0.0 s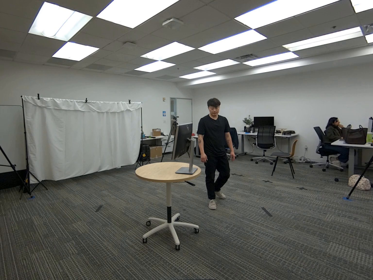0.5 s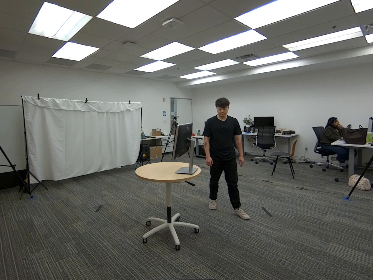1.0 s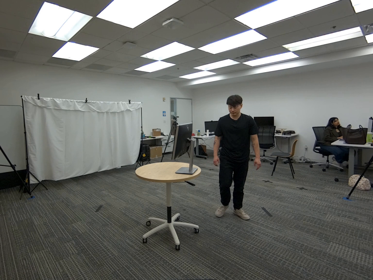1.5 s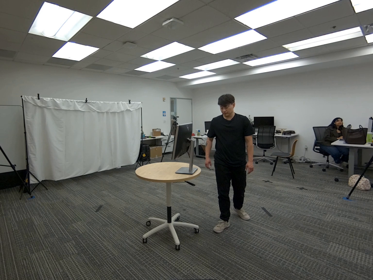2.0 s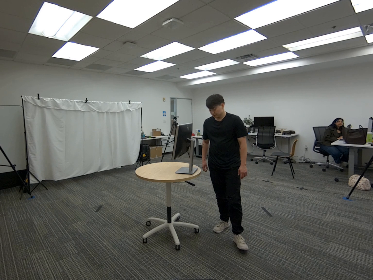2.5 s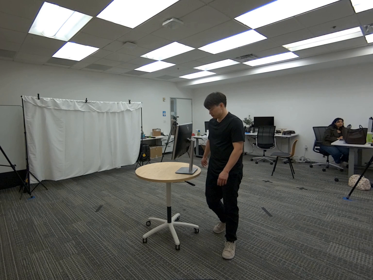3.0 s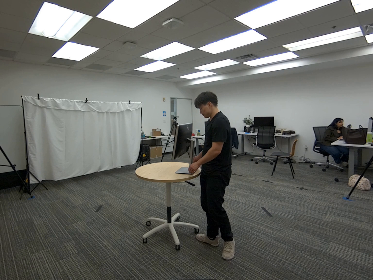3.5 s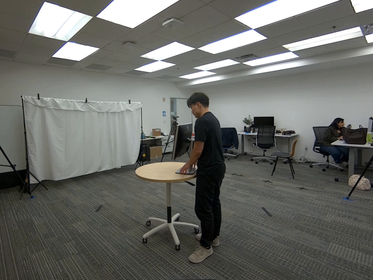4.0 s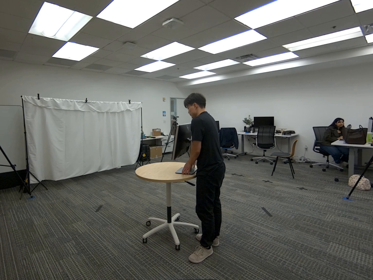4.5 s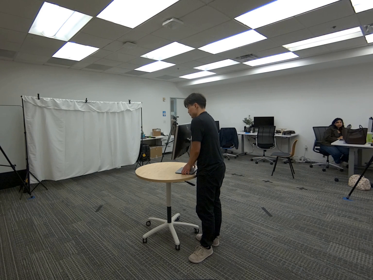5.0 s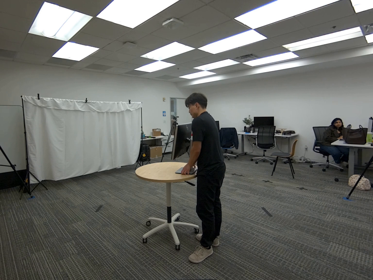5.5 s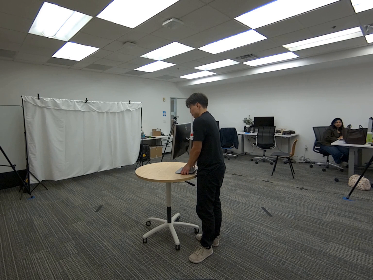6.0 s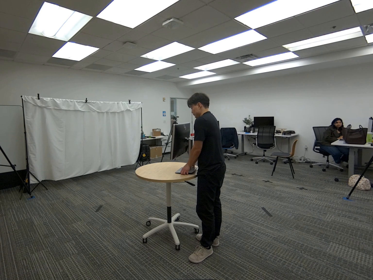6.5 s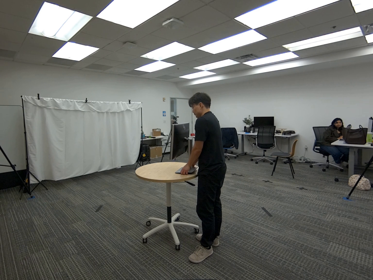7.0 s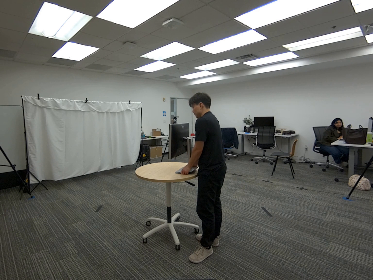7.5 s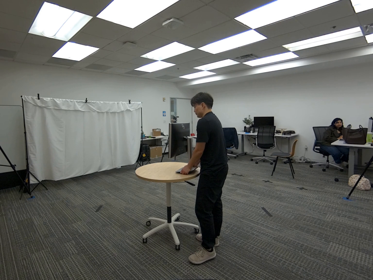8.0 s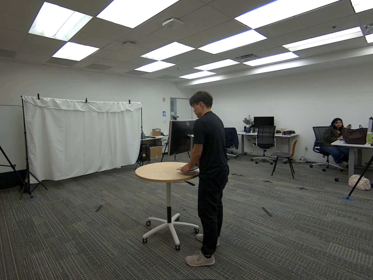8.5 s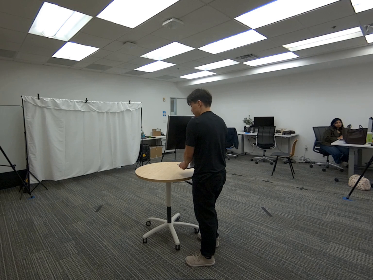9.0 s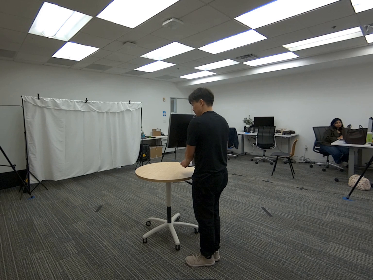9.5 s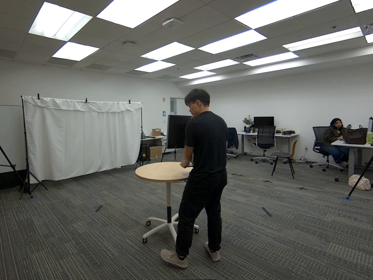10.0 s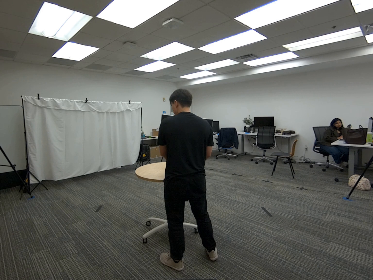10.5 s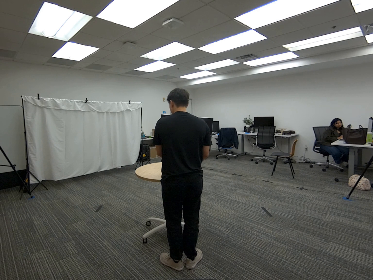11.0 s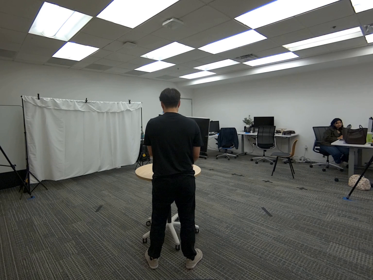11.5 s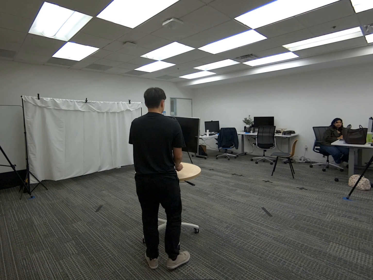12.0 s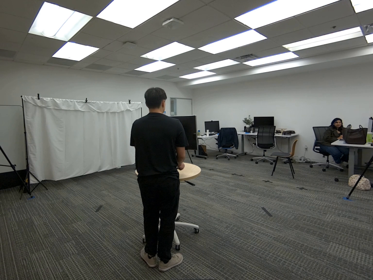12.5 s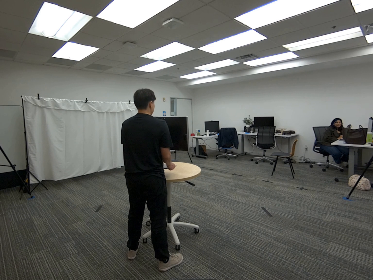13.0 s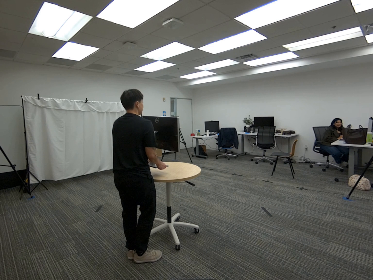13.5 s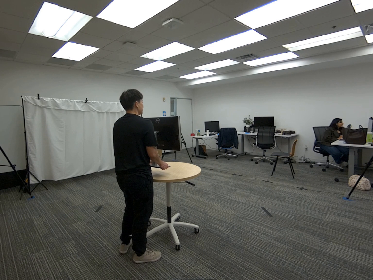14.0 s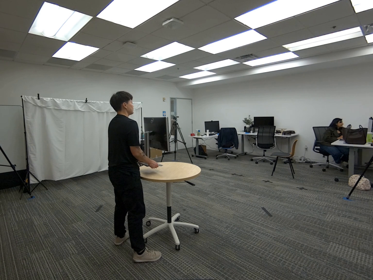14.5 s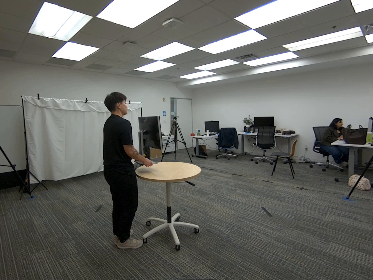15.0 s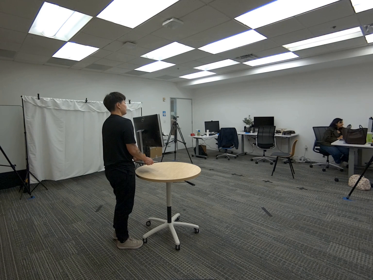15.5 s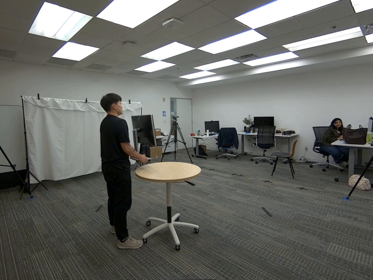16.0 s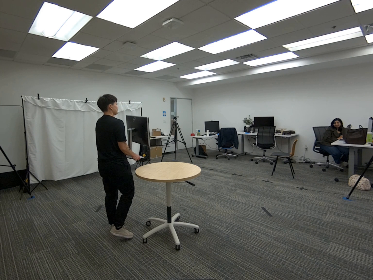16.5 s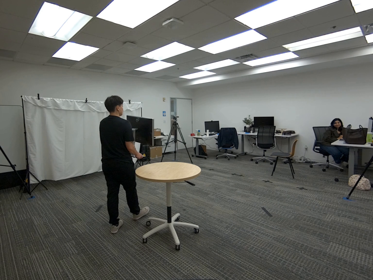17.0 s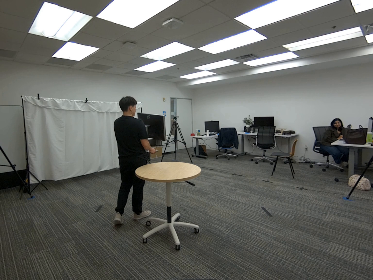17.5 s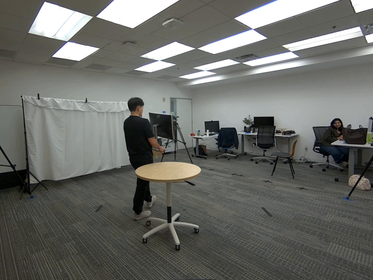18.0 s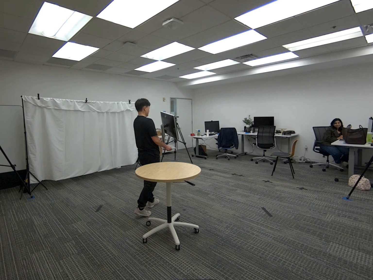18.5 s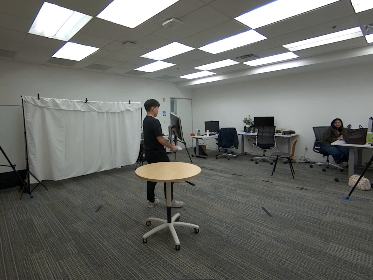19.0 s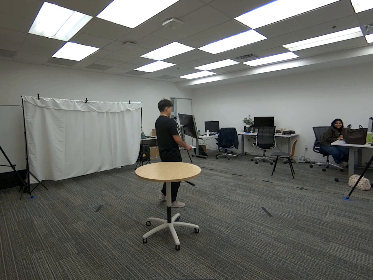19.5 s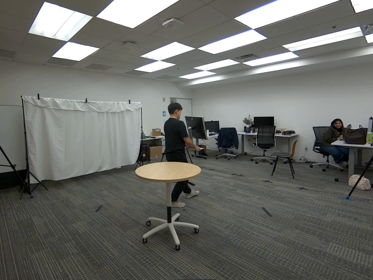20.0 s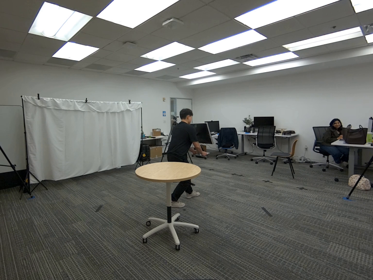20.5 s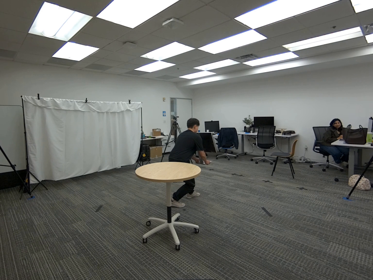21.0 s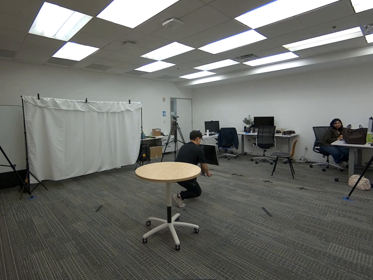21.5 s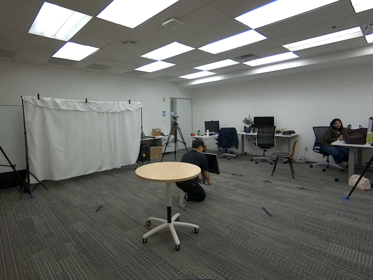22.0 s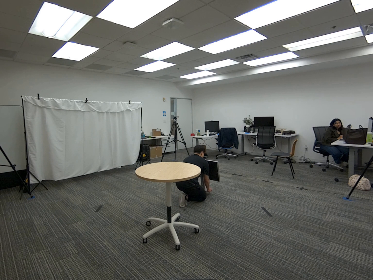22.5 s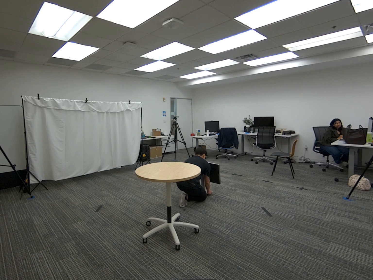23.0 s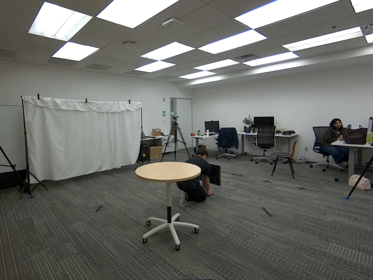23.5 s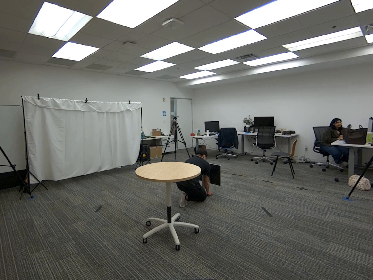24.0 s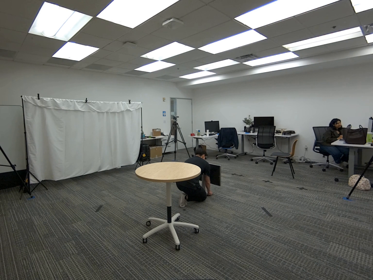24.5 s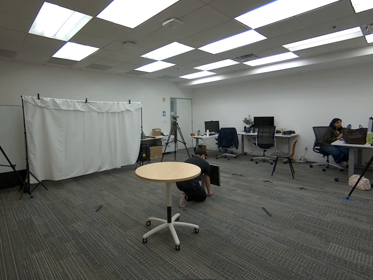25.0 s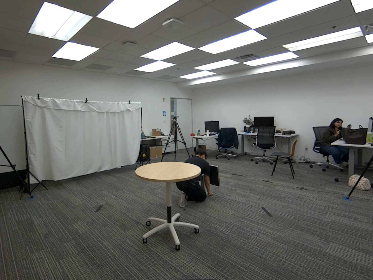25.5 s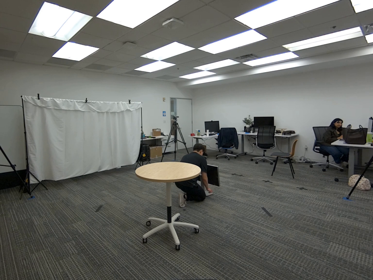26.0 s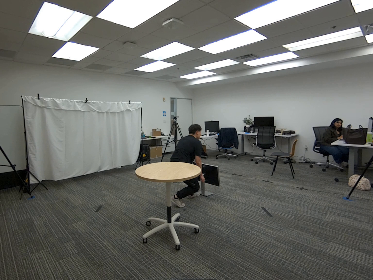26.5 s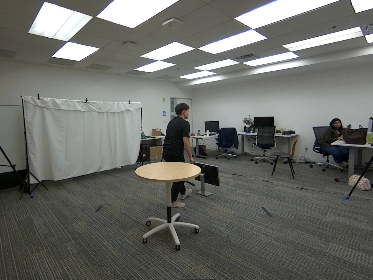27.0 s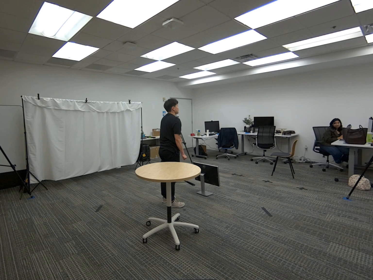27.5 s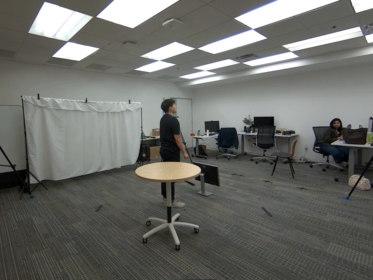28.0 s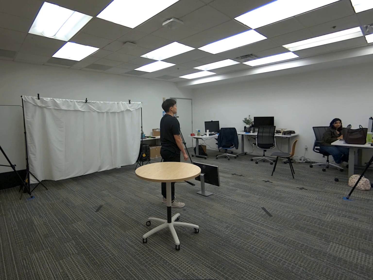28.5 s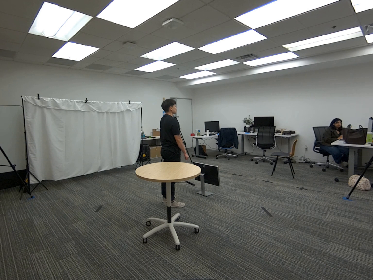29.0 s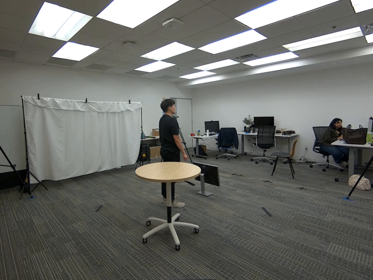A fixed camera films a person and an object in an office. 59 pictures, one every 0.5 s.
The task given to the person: Walk over to the monitor on the round table and pick up the monitor from the base and place on the ground.
